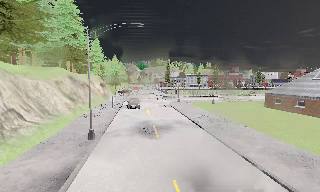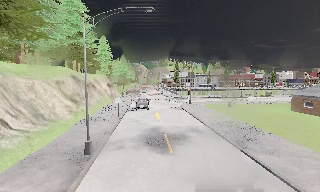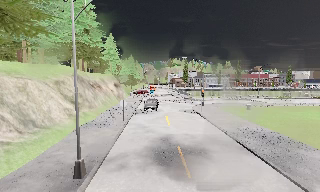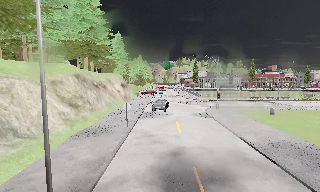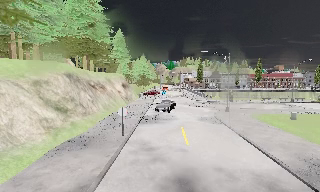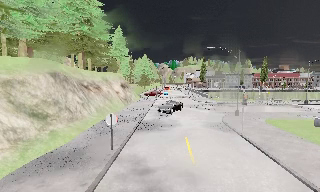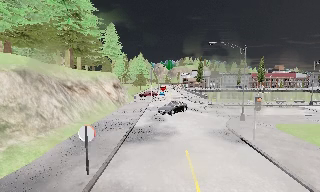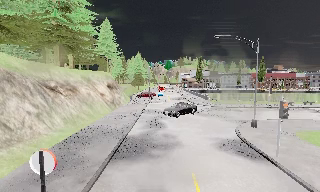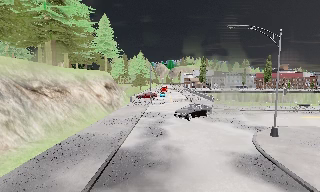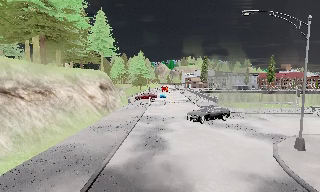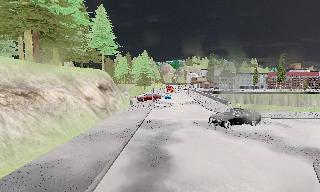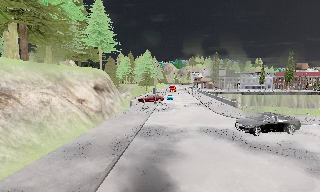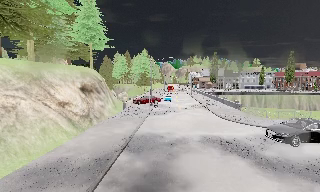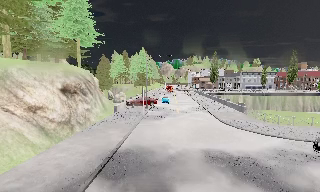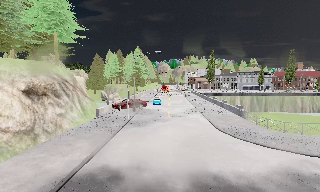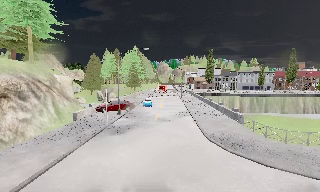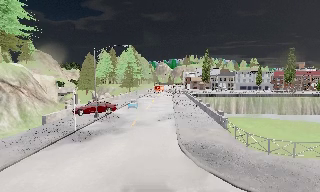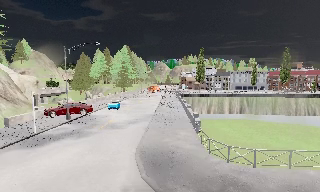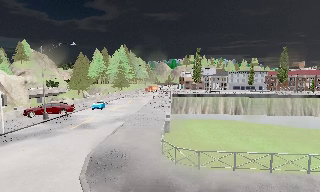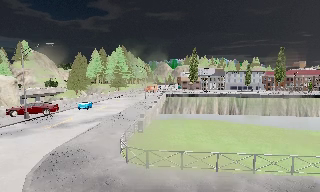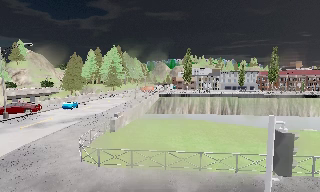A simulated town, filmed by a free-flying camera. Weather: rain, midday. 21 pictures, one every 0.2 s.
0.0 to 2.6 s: The camera pans to its left, which is counterclockwise from overhead, by about 10 degrees. It travels forward, about 30 m, so what stands in front looms larger.
2.6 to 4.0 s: The camera travels to its right and forward, about 16 m, so close, fixed things drift to the left.
The film runs backward here.
